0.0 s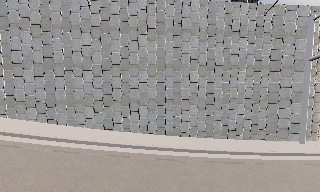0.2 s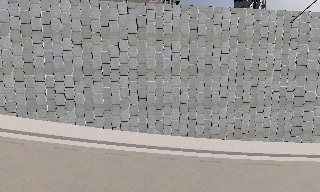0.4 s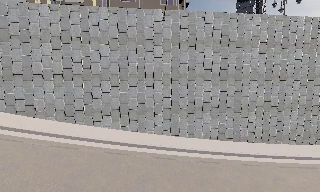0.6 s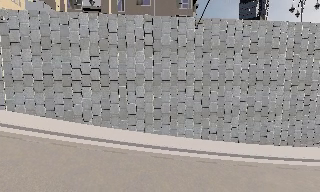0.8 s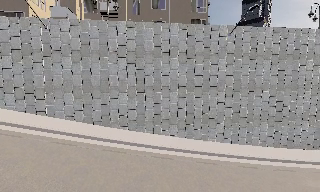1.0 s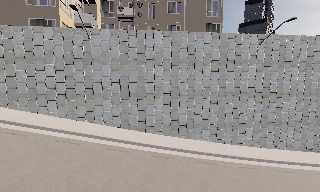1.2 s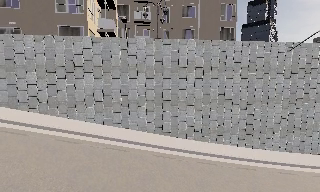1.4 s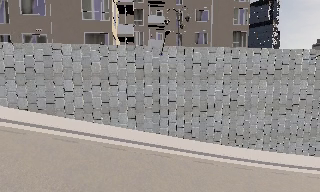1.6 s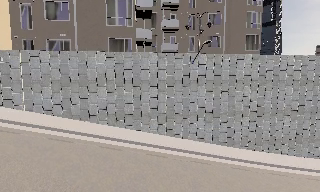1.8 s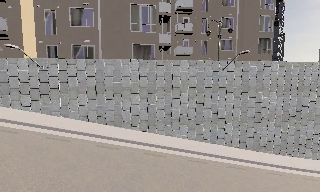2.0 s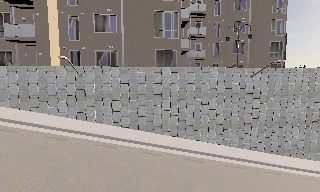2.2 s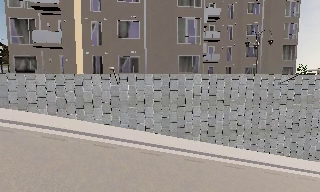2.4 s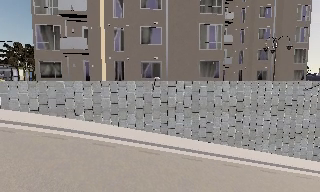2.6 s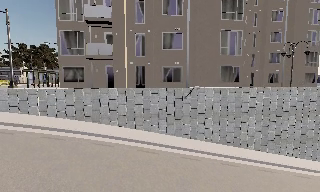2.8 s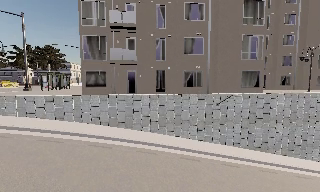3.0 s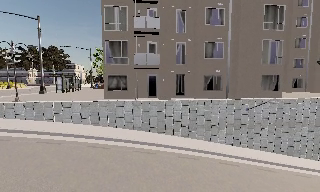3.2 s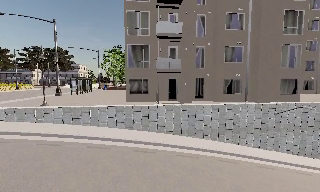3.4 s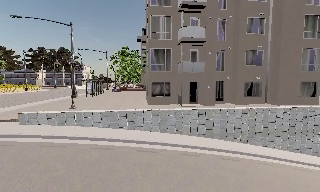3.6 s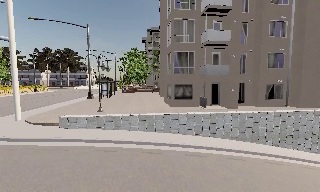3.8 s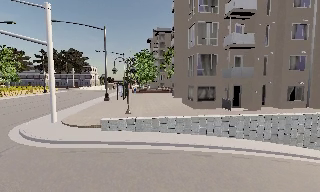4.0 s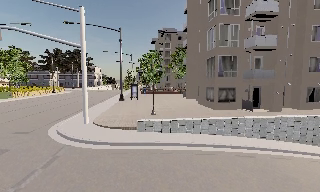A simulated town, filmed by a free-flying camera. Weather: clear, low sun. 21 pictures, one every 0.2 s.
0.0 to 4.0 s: The camera travels to its left, about 40 m, so close, fixed things drift to the right.
The film runs backward here.
